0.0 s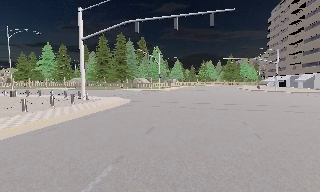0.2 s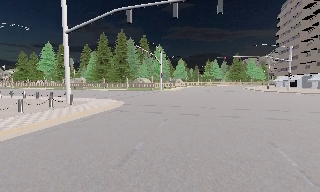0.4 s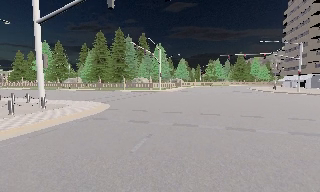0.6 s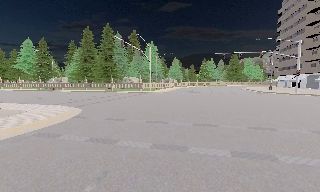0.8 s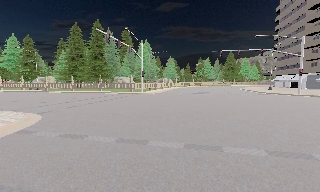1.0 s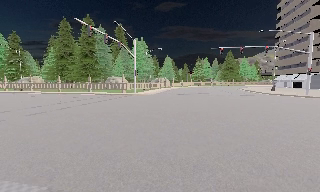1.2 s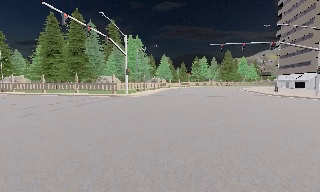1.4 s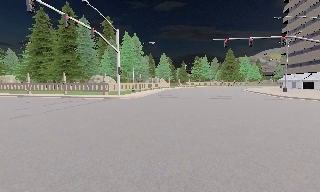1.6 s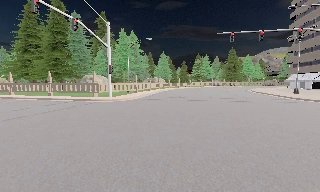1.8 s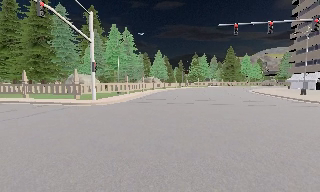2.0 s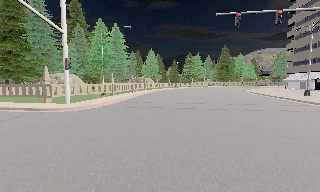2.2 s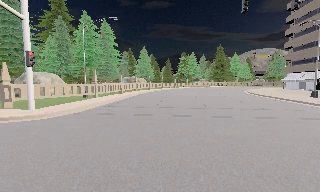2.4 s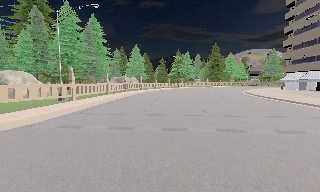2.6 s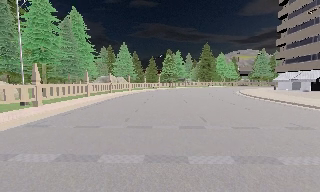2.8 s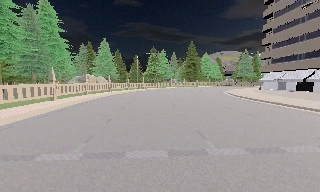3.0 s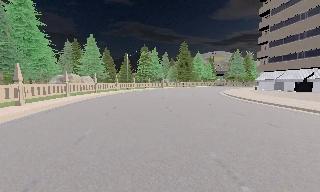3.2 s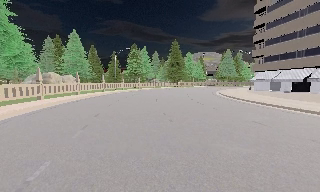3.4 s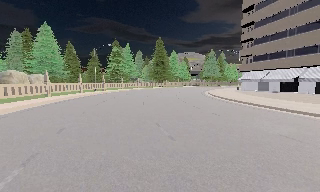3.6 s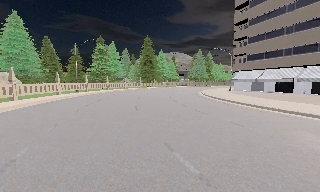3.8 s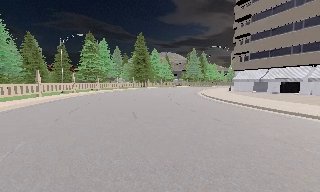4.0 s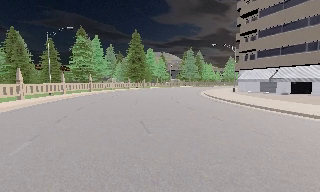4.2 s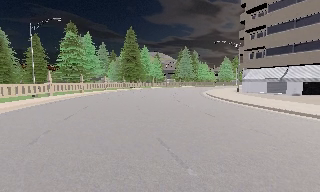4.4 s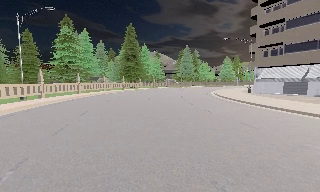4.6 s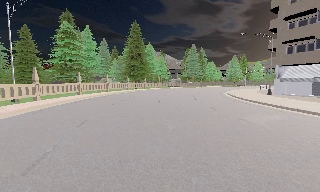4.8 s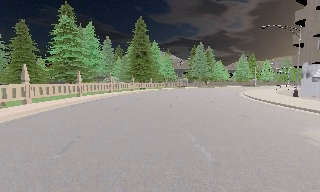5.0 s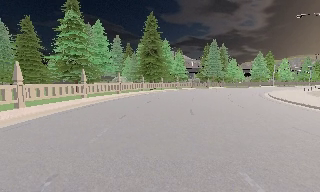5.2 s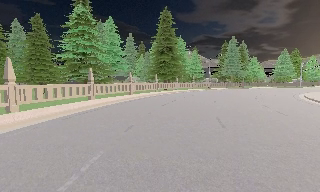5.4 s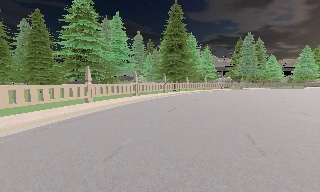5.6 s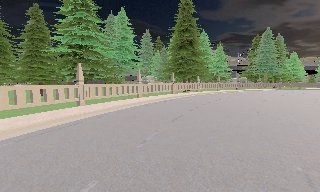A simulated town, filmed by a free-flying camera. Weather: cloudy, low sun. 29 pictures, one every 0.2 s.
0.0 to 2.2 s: The camera travels forward, about 25 m, so what stands in front looms larger.
2.2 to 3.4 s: The scene slides to the left, as the camera pans about 25 degrees to its right. It travels forward, about 14 m, so what stands in front looms larger.
3.4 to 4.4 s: The camera pans to its right, which is clockwise from overhead, by about 15 degrees. It travels forward and to its left, about 12 m, so what stands in front looms larger.
4.4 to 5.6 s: The scene slides to the right, as the camera pans about 20 degrees to its left. It travels forward, about 13 m, so what stands in front looms larger.
The film runs backward here.
